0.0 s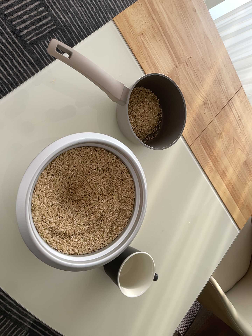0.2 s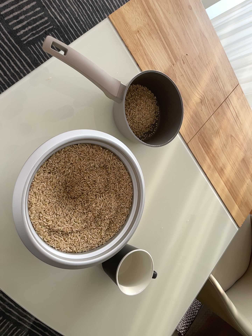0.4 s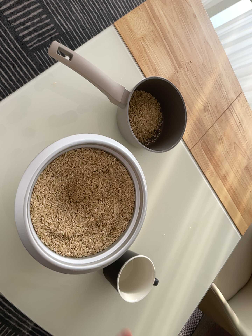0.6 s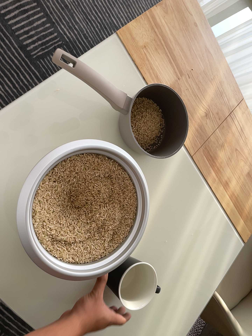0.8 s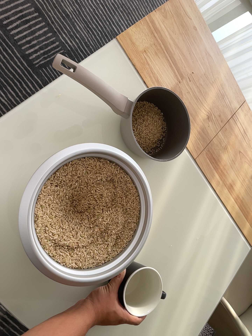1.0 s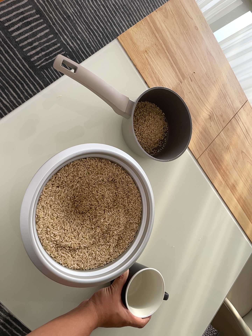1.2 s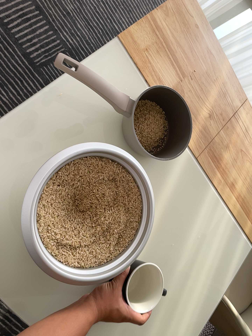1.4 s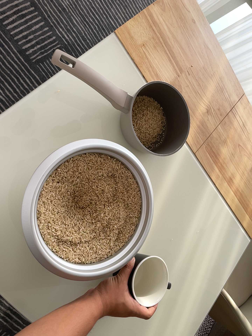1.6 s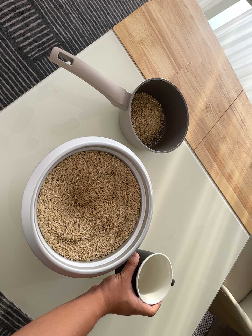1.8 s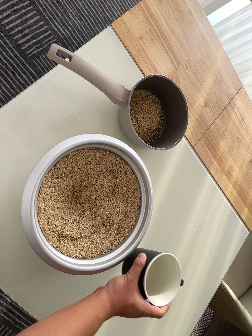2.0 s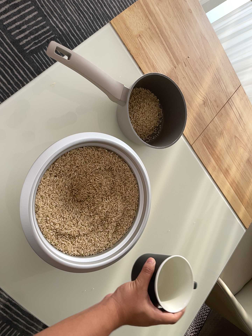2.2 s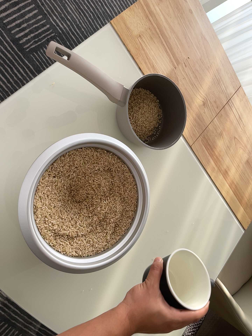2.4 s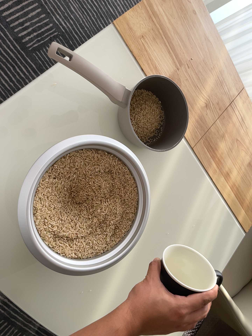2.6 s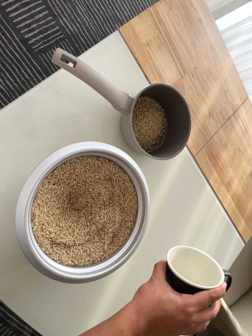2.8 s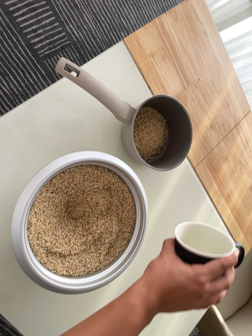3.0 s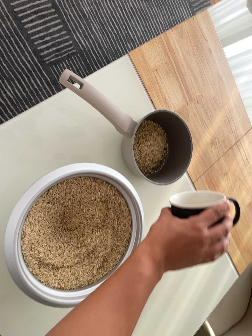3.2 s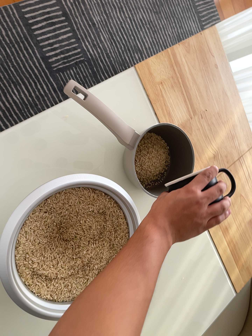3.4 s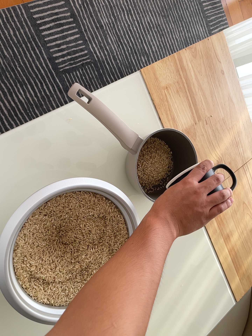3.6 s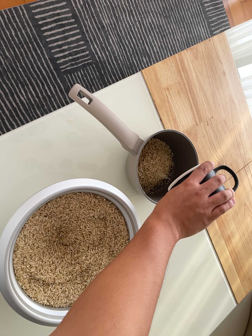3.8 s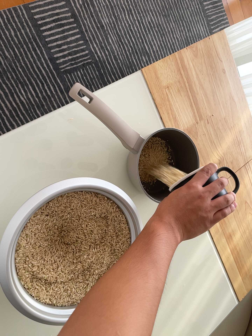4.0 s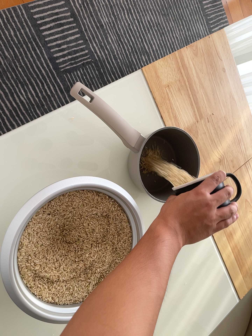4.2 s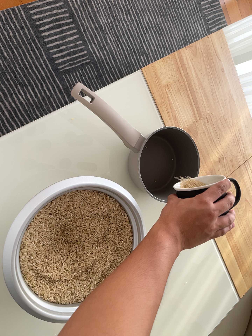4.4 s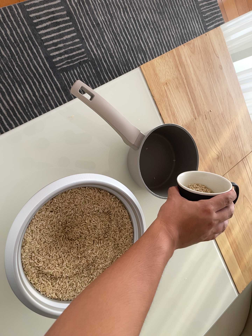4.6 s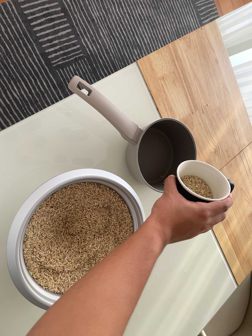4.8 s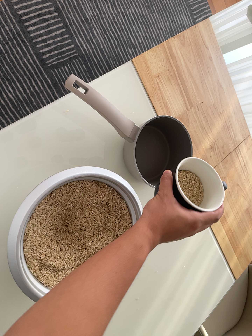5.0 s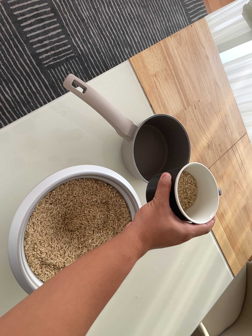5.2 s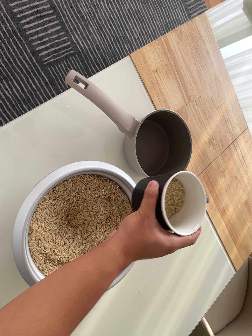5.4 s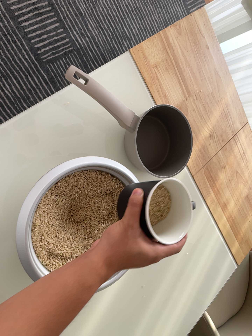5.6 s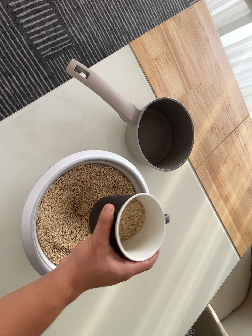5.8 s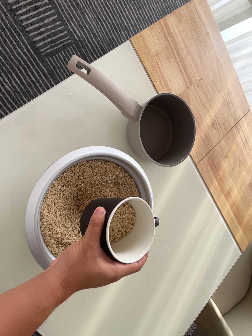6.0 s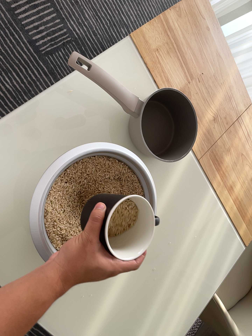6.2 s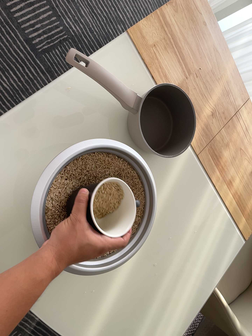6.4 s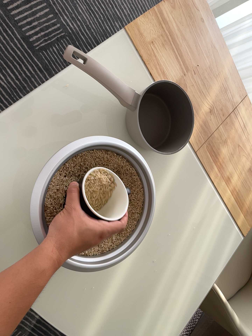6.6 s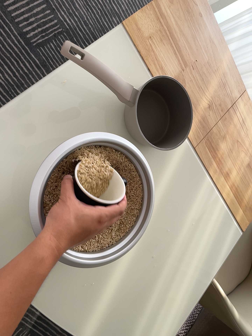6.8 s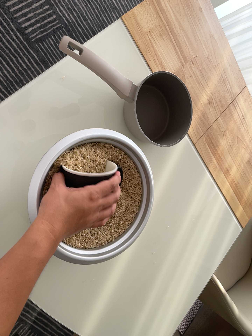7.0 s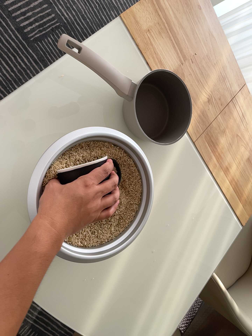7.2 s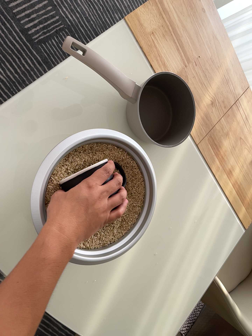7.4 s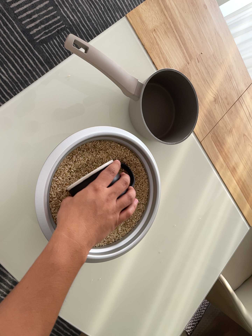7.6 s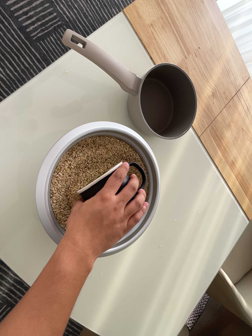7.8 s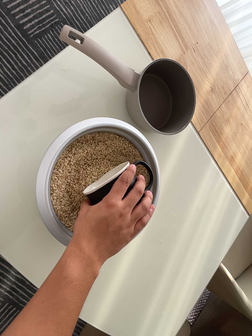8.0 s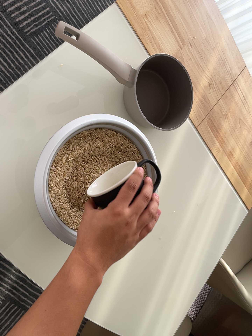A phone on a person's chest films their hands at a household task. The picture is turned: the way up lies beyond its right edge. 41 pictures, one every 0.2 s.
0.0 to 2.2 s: The camera shifts only a little, or ends up much as it began.
2.2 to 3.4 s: The camera travels toward the top of its view, about 6 cm, so close, fixed things drift downward. It rolls about its line of sight by about 15 degrees, and the scene rotates clockwise.
3.4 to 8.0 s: The camera travels toward the bottom of its view, about 8 cm, so close, fixed things drift upward. Its aim tips toward the bottom of its view by about 10 degrees, and the scene shifts upward. It rolls about its line of sight by about 15 degrees, and the scene rotates counterclockwise.
The film runs backward here.
